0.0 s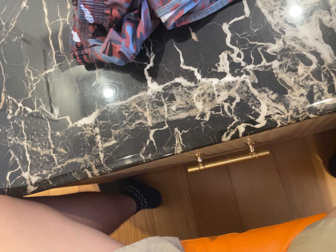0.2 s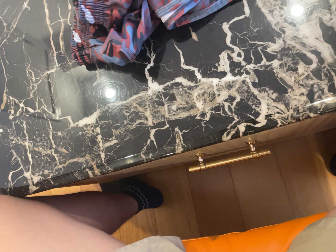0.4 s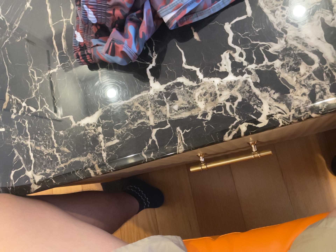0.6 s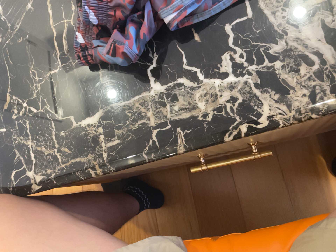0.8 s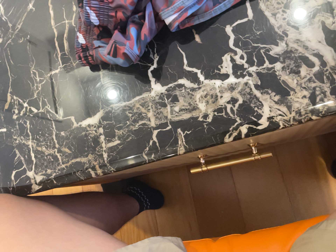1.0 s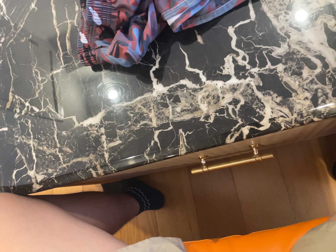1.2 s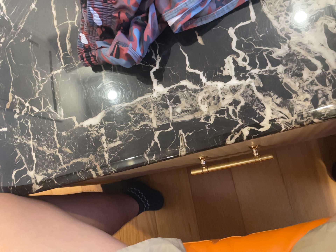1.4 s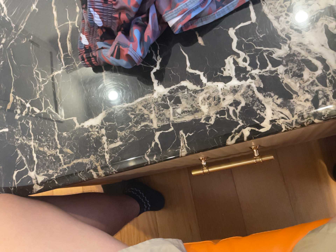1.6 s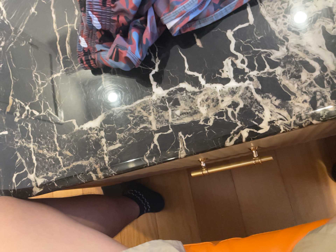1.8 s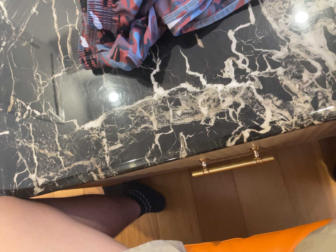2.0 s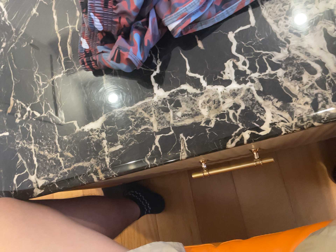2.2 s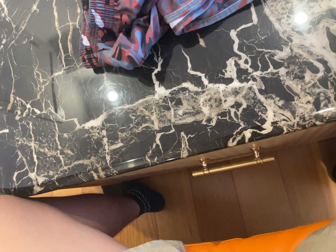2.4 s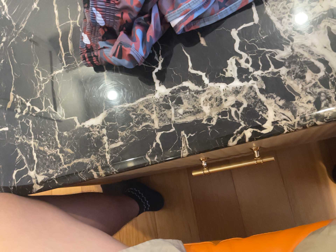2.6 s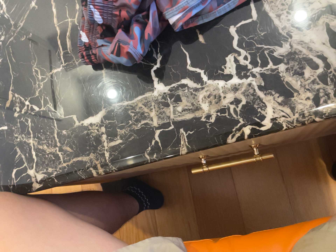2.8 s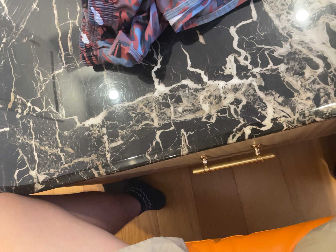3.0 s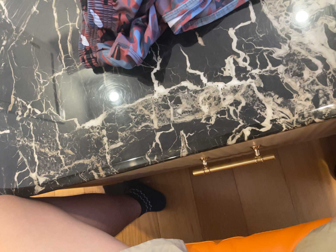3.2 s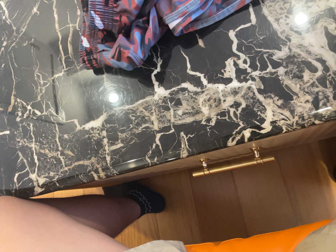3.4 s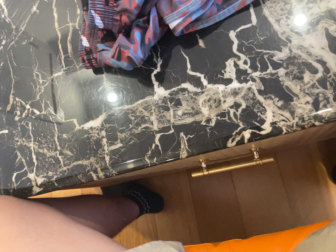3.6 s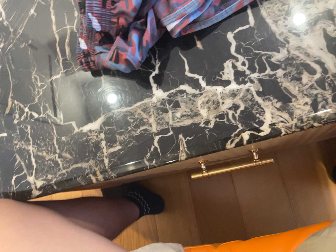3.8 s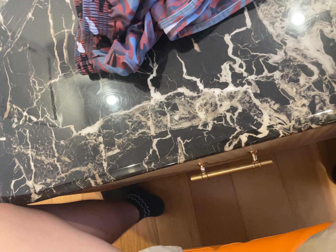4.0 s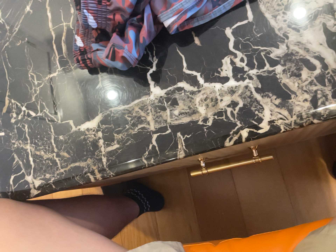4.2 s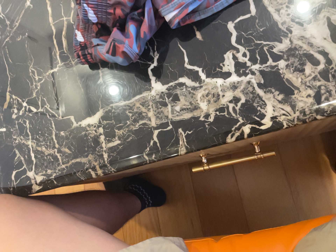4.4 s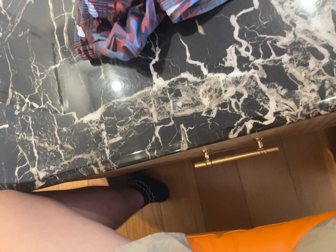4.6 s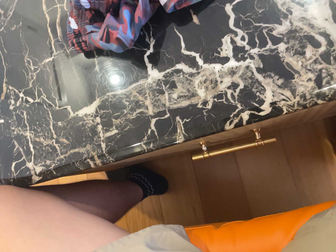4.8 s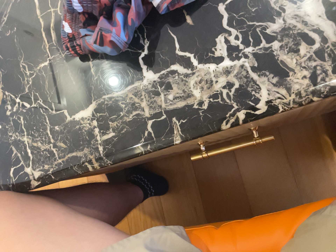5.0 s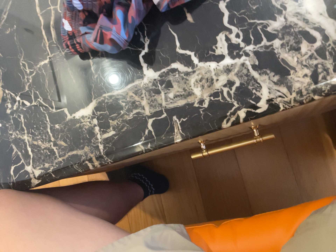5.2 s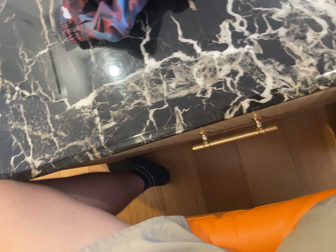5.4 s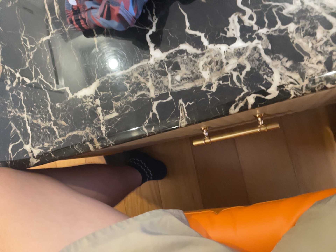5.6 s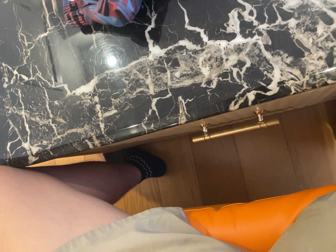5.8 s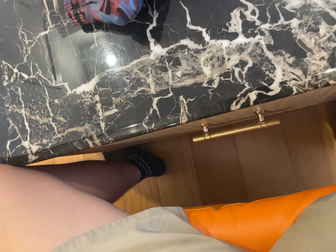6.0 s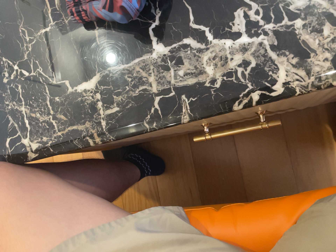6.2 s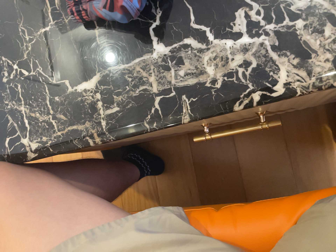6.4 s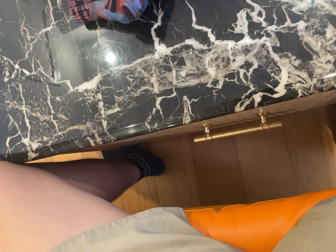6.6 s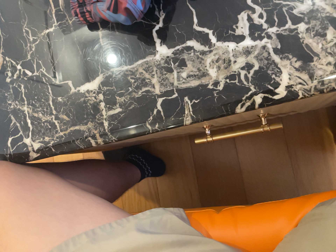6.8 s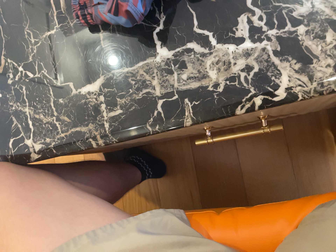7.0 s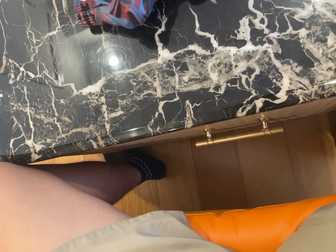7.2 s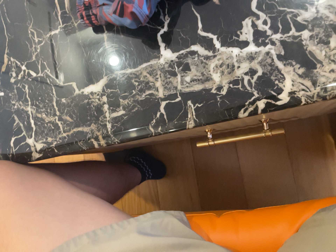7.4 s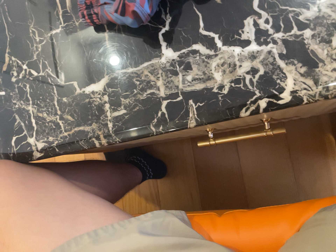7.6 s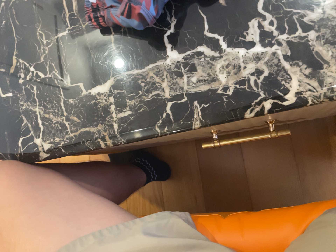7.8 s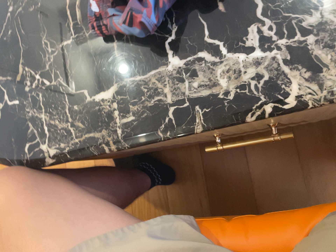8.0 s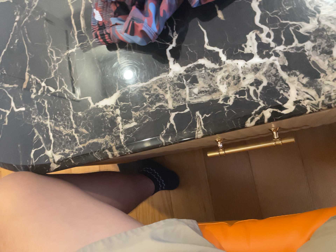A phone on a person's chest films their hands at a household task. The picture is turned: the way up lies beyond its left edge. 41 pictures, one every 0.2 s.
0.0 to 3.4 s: The camera keeps its place and its aim.
3.4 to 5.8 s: The camera's aim tips toward the bottom of its view by about 10 degrees, and the scene shifts upward.
5.8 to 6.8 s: The camera keeps its place and its aim.
6.8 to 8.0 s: The camera shifts only a little, or ends up much as it began.
The film runs backward here.
